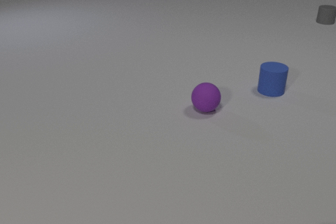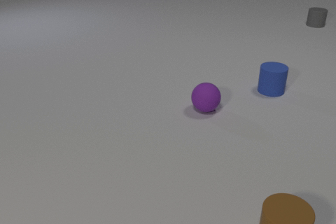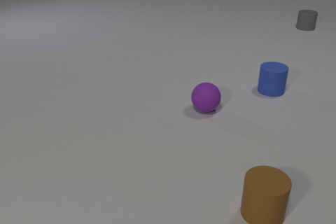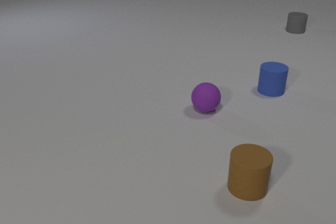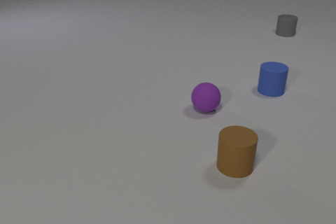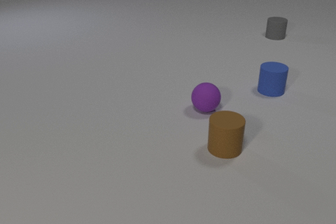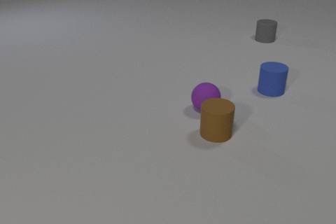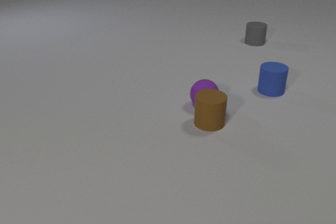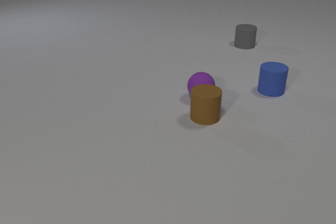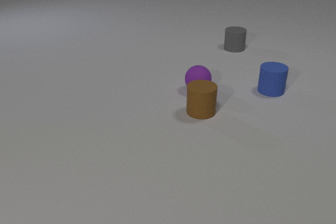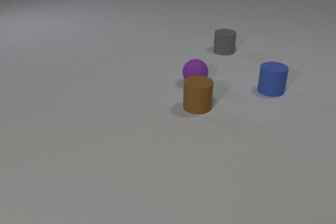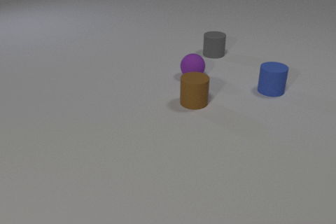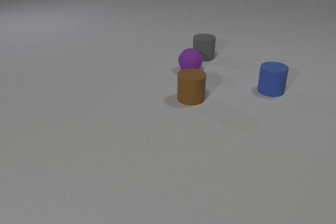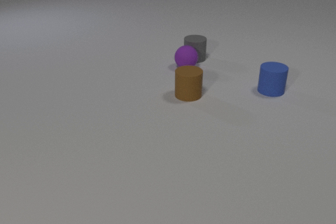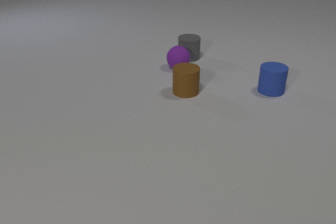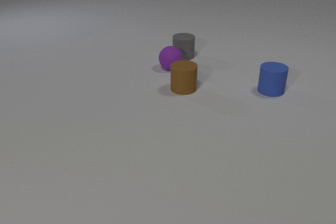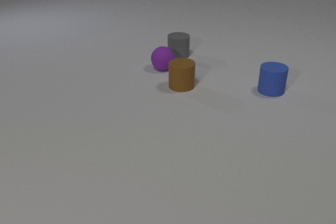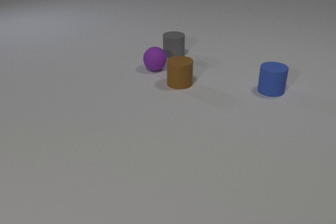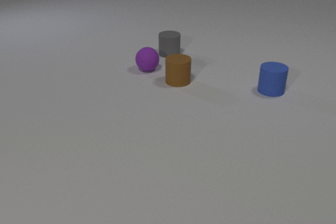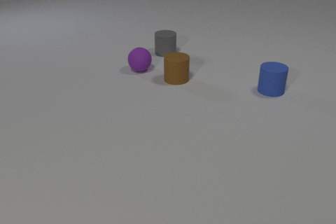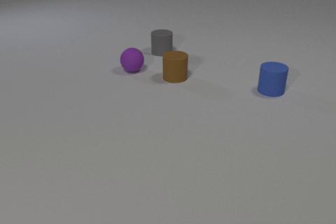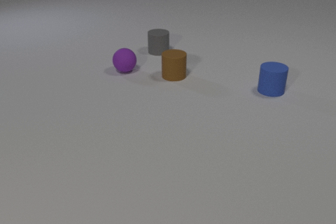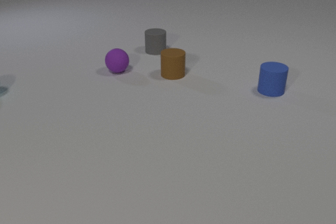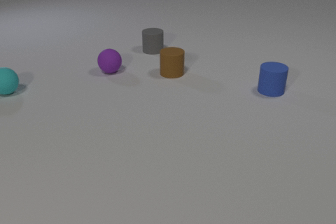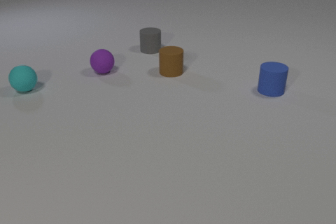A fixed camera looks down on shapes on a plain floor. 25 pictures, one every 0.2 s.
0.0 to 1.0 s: The brown rubber cylinder comes in at the bottom edge, slides away from the camera and to the left. The gray rubber cylinder slides toward the camera and to the left.
1.0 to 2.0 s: The brown rubber cylinder slides away from the camera. The purple rubber sphere rolls away from the camera. The gray rubber cylinder slides toward the camera and to the left. The brown rubber cylinder and the purple rubber sphere collide.
2.0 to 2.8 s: The brown rubber cylinder slides away from the camera. The purple rubber sphere rolls away from the camera and to the left. The gray rubber cylinder slides to the left and toward the camera. The purple rubber sphere and the gray rubber cylinder collide.
2.8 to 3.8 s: The brown rubber cylinder slides away from the camera. The purple rubber sphere rolls to the left. The gray rubber cylinder slides to the left and away from the camera.
3.8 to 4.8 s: The brown rubber cylinder slides away from the camera. The purple rubber sphere rolls to the left. The cyan rubber sphere comes in at the left edge, rolls to the right. The gray rubber cylinder slides to the left and away from the camera.
What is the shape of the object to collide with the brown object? sphere.
How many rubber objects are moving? 4.
Are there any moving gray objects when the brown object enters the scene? yes.
